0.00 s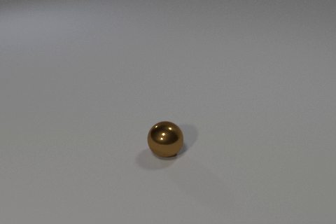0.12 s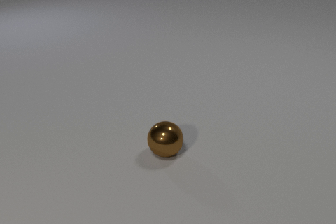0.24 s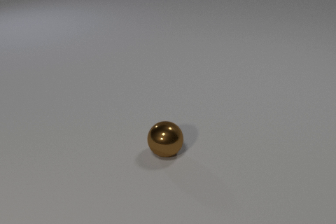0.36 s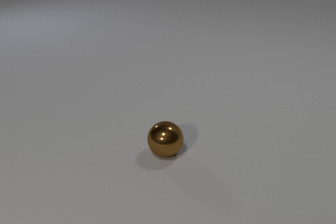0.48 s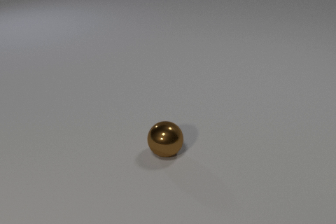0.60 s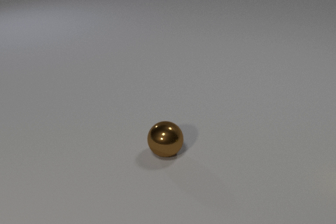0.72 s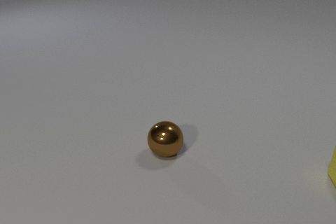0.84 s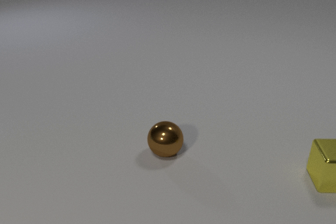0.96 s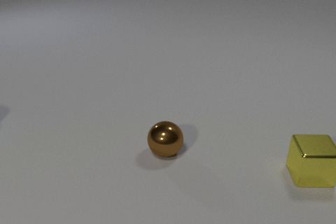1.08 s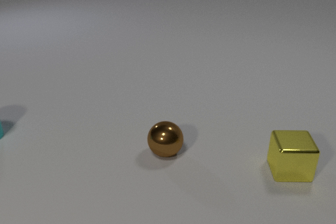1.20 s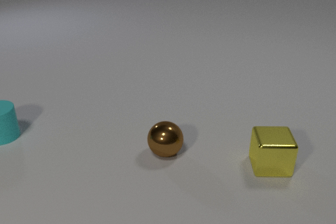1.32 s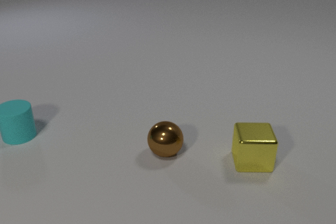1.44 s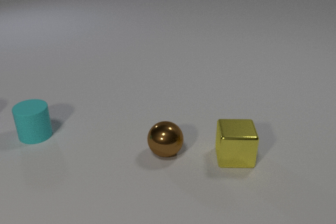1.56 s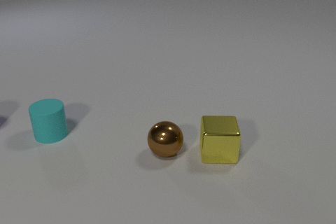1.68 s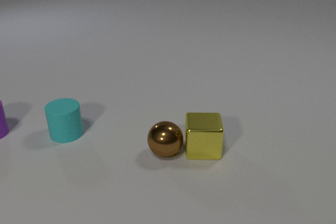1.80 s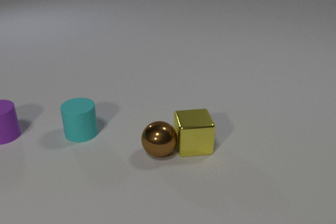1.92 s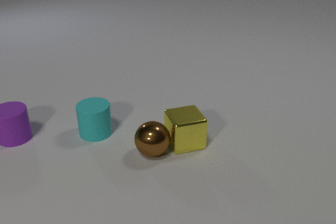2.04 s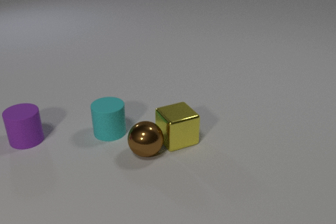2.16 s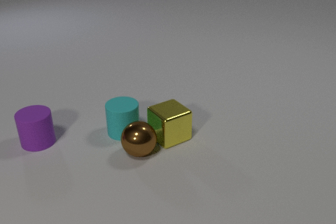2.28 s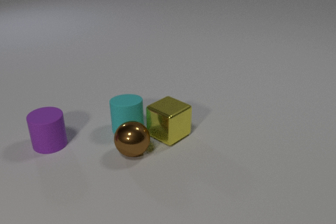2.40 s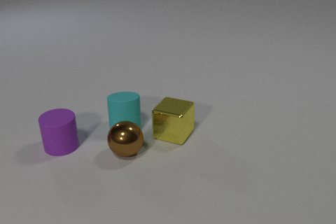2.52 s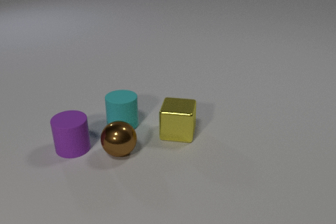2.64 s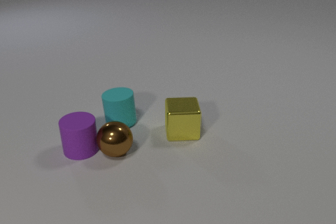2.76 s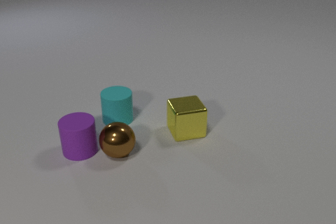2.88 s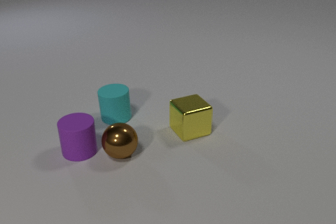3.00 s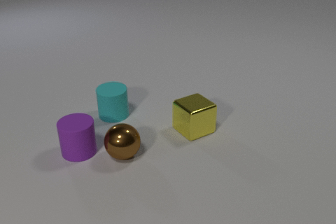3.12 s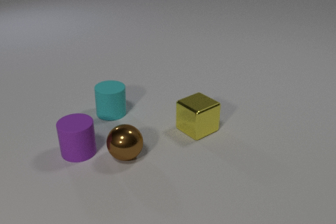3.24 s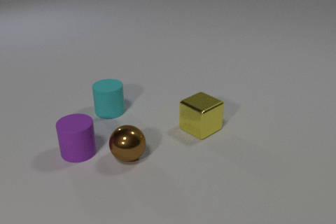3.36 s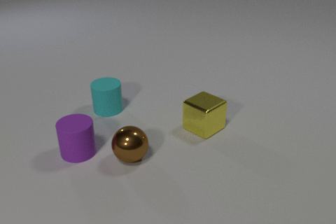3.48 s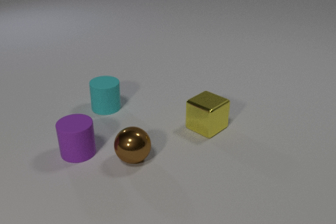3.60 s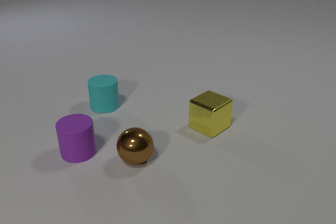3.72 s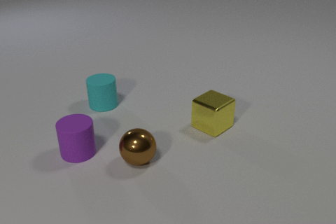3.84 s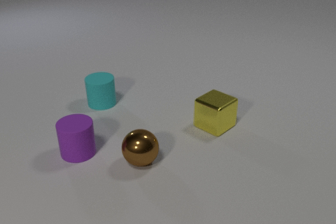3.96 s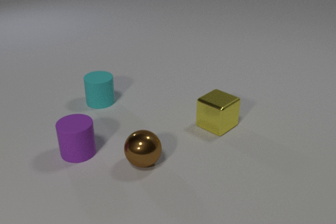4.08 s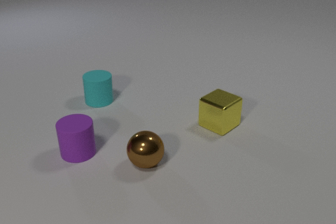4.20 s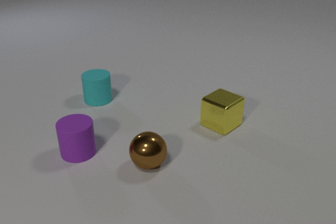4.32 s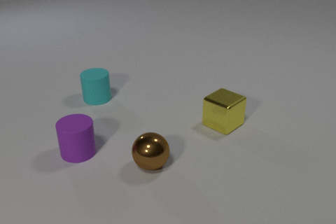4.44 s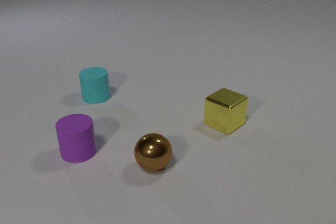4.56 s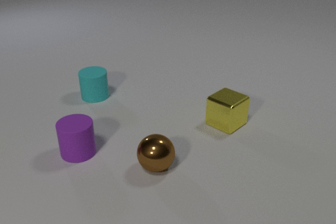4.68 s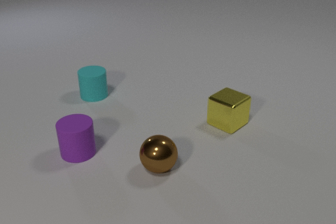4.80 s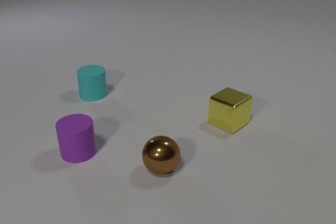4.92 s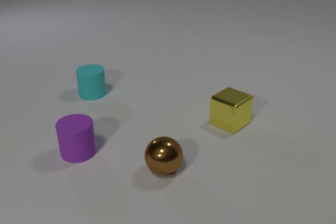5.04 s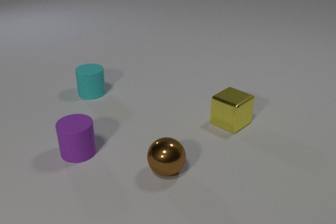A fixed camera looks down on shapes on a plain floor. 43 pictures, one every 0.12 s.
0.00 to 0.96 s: The yellow metal cube comes in at the right edge, slides to the left.
0.96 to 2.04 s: The yellow metal cube slides to the left, spins counterclockwise seen from above by about 30 degrees, its near face sliding to the right. The brown metal sphere rolls to the left. The cyan rubber cylinder comes in at the left edge, slides to the right. The purple rubber cylinder comes in at the left edge, slides to the right and toward the camera. The yellow metal cube and the brown metal sphere collide.
2.04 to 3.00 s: The yellow metal cube slides away from the camera and to the right, spins so that its near face slides to the right, counterclockwise seen from above. The brown metal sphere rolls to the left. The cyan rubber cylinder slides away from the camera. The purple rubber cylinder slides to the right and toward the camera. The yellow metal cube and the cyan rubber cylinder collide. The brown metal sphere and the purple rubber cylinder collide.
3.00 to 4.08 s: The yellow metal cube slides to the right and away from the camera. The brown metal sphere rolls to the right and toward the camera. The cyan rubber cylinder slides away from the camera and to the left.
4.08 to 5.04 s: The yellow metal cube slides to the right. The brown metal sphere rolls to the right and toward the camera. The cyan rubber cylinder slides away from the camera and to the left.
Are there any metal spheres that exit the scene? no.
What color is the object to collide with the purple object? brown.
How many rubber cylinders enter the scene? 2.
